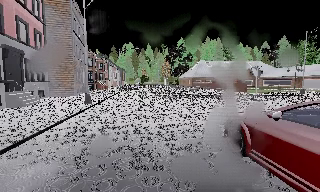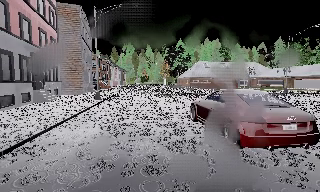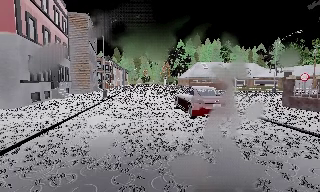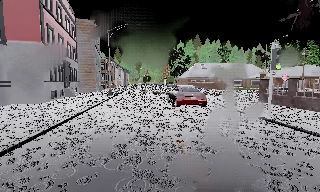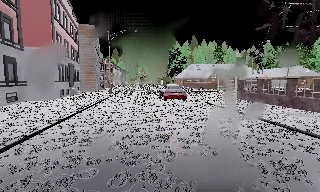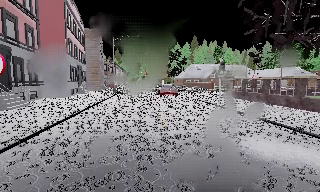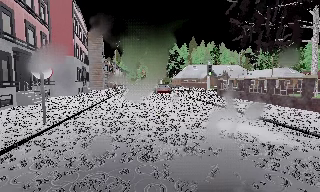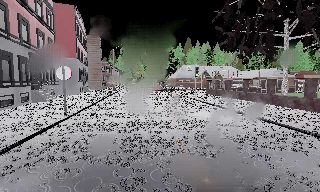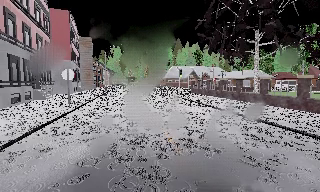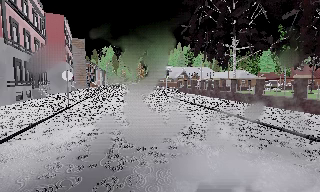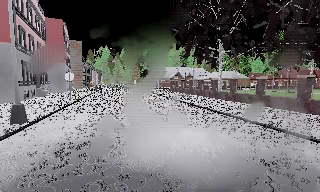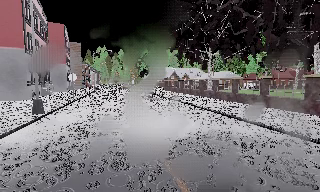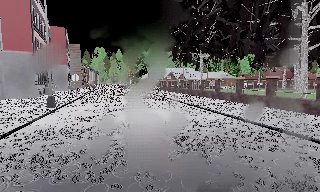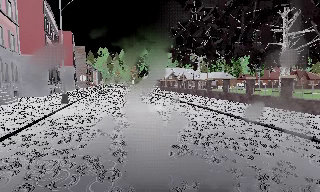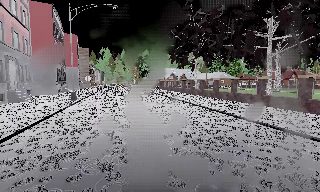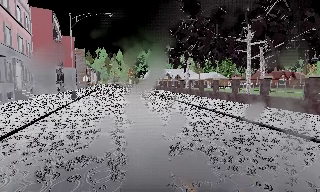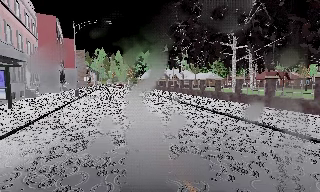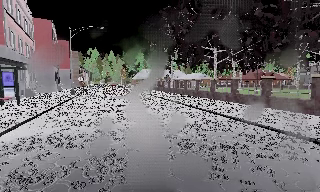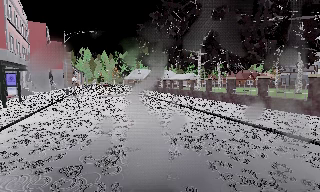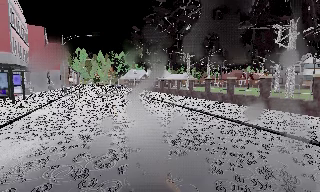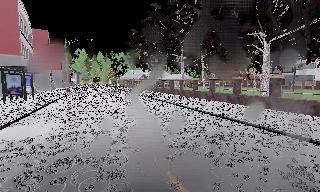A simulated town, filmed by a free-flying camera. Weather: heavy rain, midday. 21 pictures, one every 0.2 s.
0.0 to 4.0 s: The scene slides to the left, as the camera pans about 15 degrees to its right. It travels backward, about 40 m, so what stands in front gets smaller.
The film runs forward here.
